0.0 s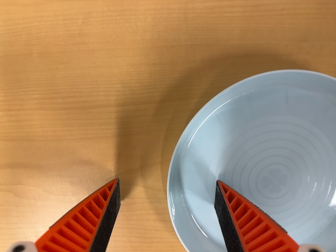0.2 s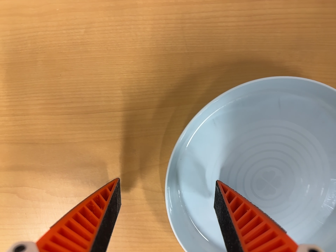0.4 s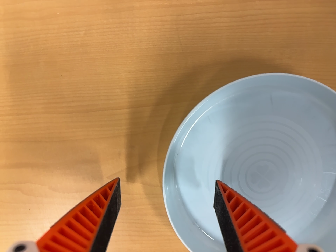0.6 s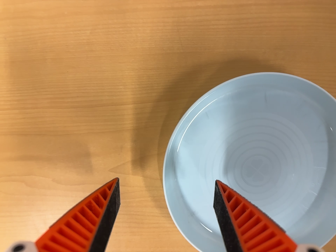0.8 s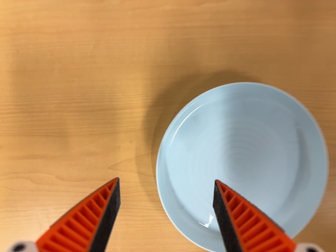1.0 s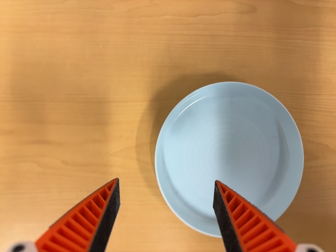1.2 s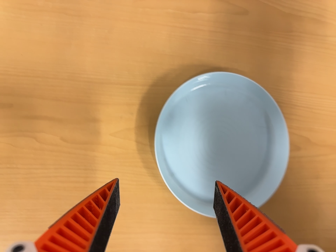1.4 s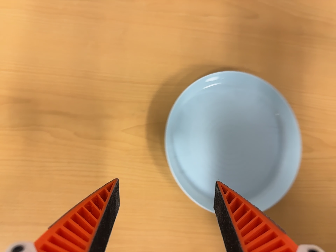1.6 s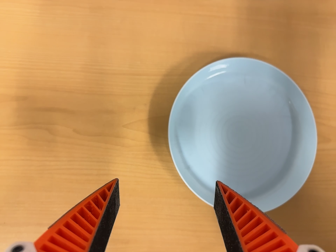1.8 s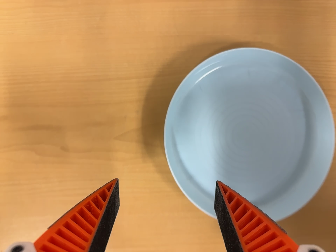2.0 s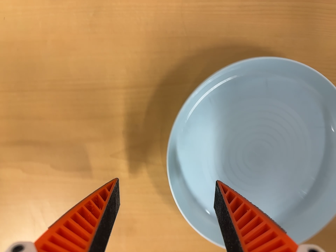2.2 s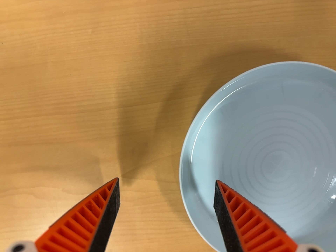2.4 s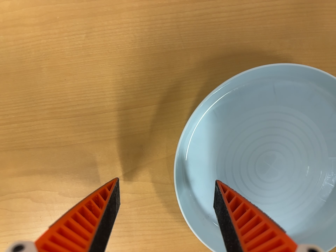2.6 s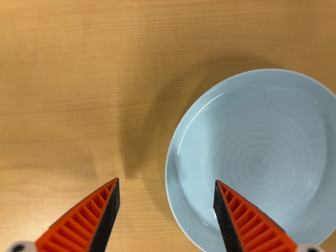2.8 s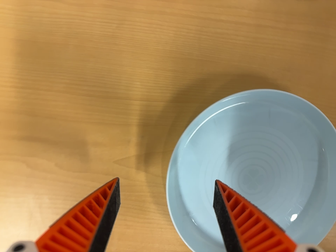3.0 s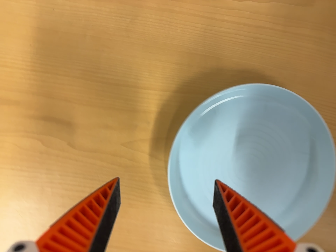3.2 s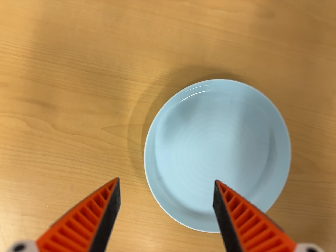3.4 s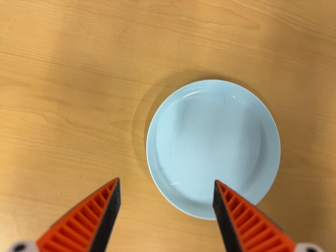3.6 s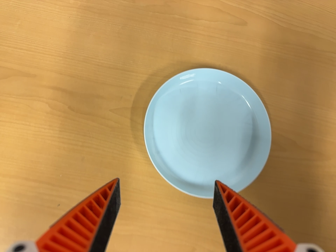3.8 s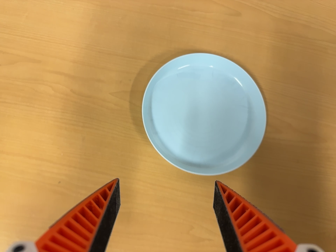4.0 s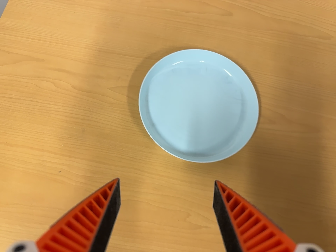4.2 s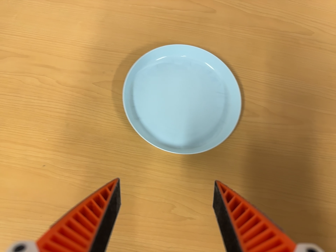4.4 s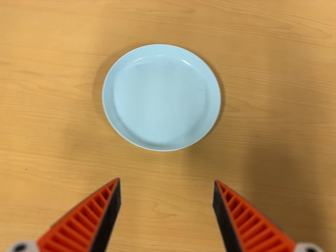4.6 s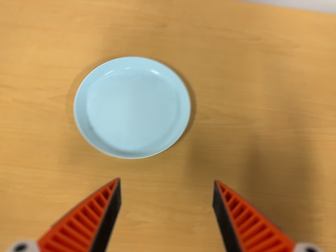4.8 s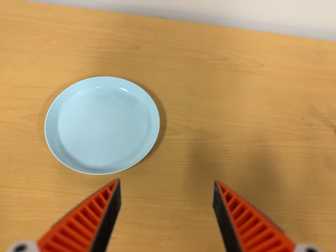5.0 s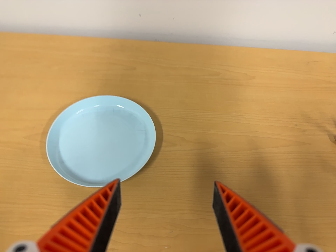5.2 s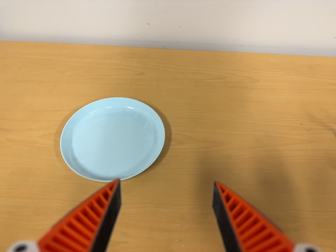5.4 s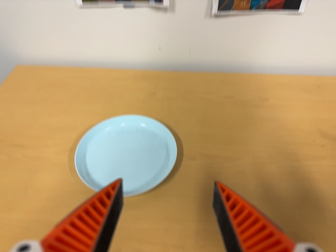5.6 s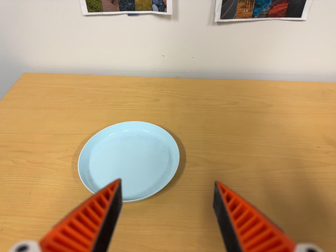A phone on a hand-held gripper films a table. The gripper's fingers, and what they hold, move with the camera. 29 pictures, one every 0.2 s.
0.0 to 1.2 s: The camera pans to its right by about 10 degrees. It travels backward, toward the bottom of its view and to its left, about 16 cm, so what stands in front gets smaller. Its aim tips toward the top of its view by about 15 degrees.
1.2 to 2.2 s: The camera swings to its left by about 10 degrees, and the scene slides to the right. It travels toward the top of its view and forward, about 14 cm. Its aim tips toward the bottom of its view by about 15 degrees. It rolls about its line of sight by about 10 degrees, and the scene rotates counterclockwise.
2.2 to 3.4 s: The camera travels backward and toward the bottom of its view, about 16 cm, so what stands in front gets smaller. Its aim tips toward the top of its view by about 15 degrees. It rolls about its line of sight by about 15 degrees, and the scene rotates clockwise.
3.4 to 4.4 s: The camera travels toward the bottom of its view and to its right, about 20 cm. Its aim tips toward the top of its view by about 15 degrees.
4.4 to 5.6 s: The camera travels toward the bottom of its view, to its right and backward, about 14 cm. Its aim tips toward the top of its view by about 25 degrees.
The film runs backward here.
